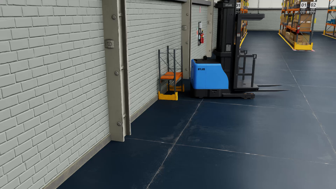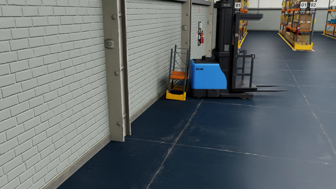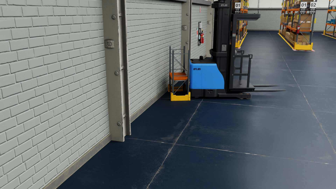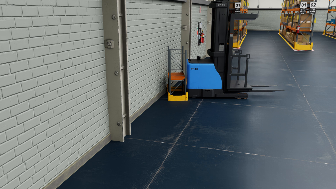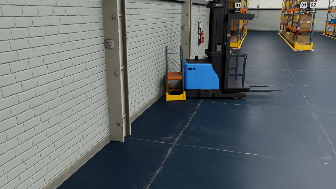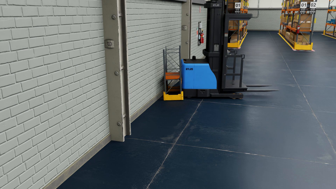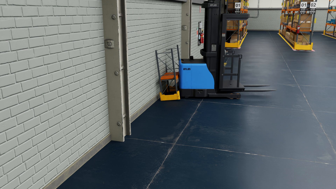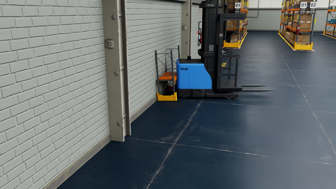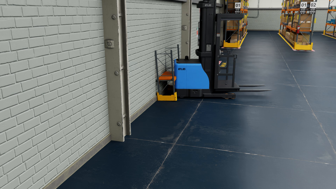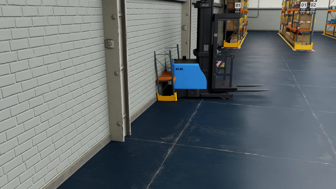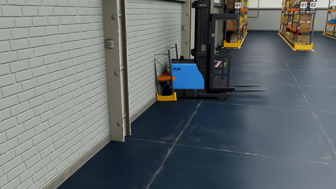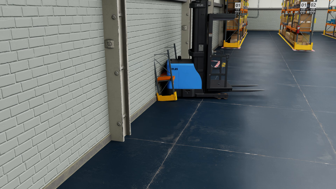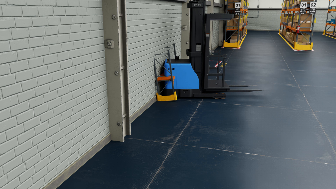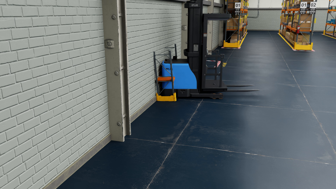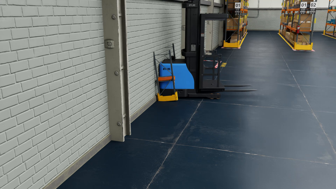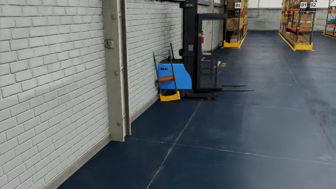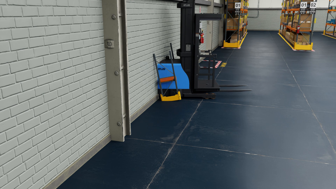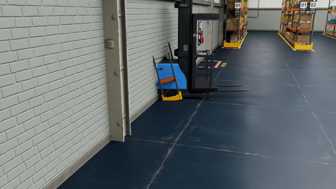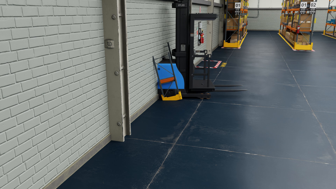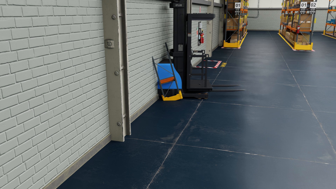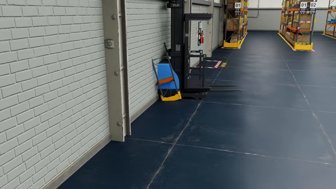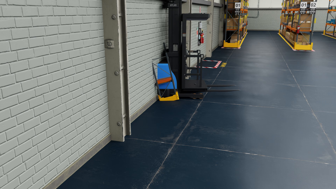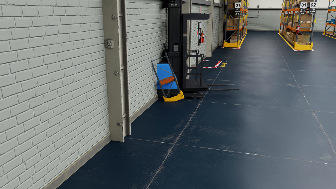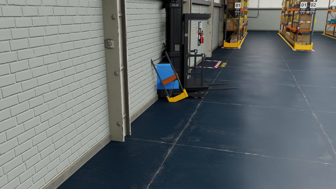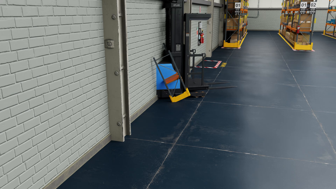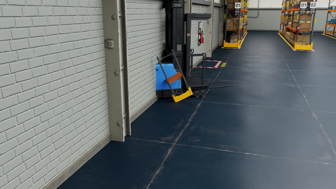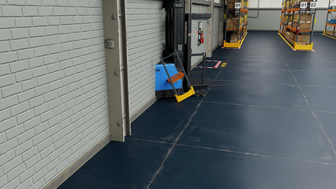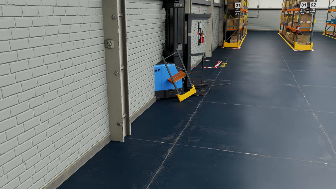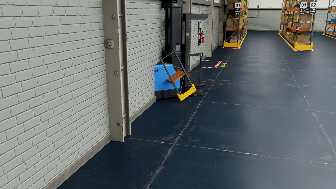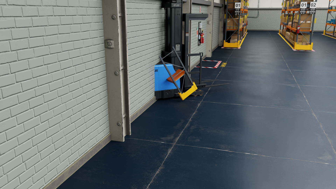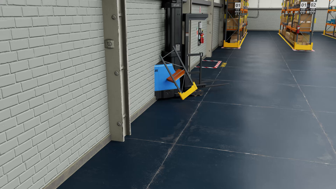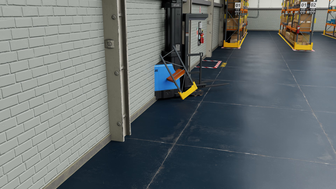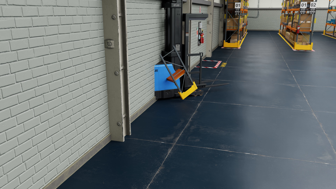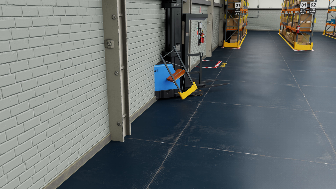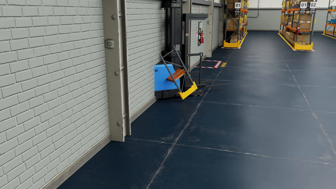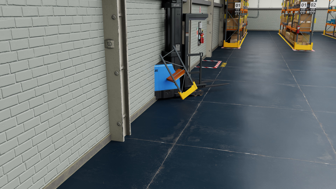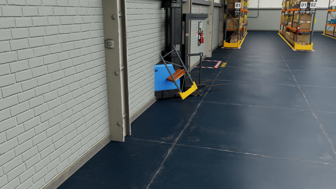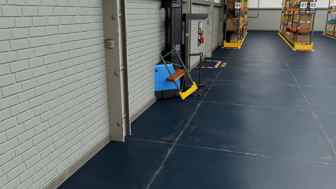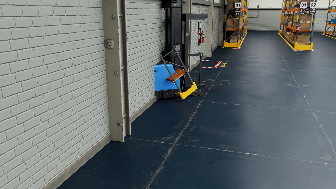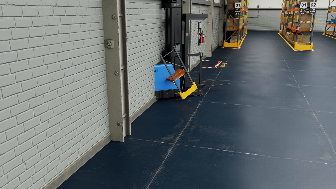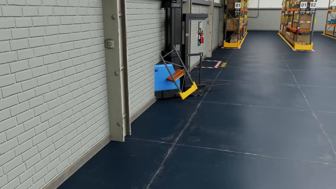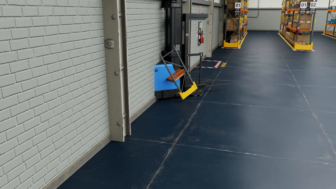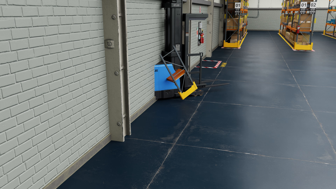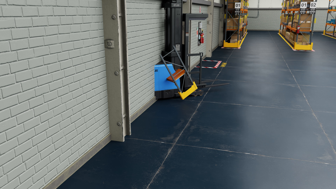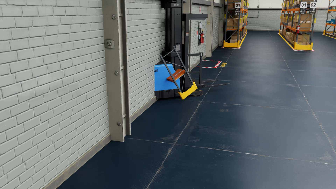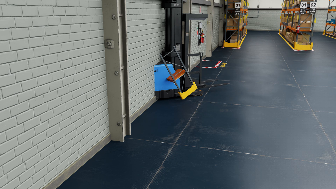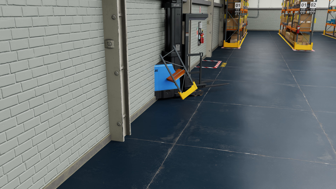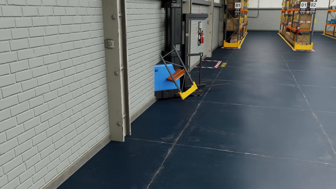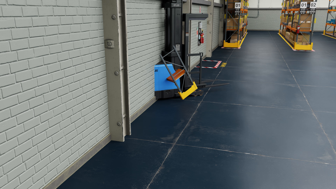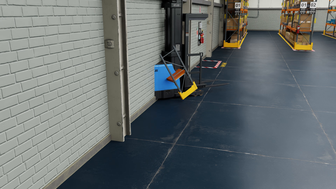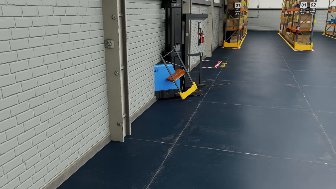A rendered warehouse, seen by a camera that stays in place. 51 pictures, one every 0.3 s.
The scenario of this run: A forklift runs into an object in its way.
